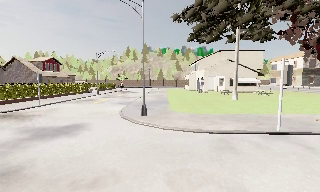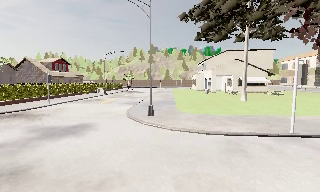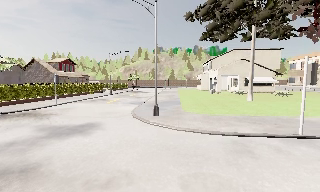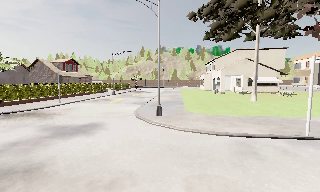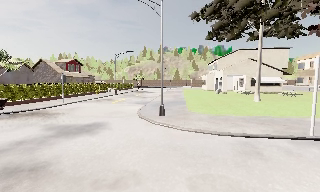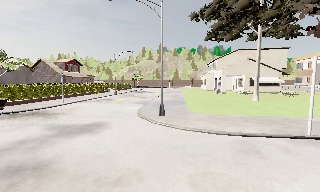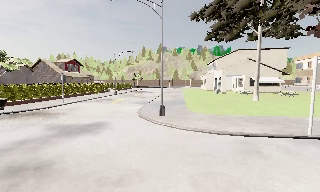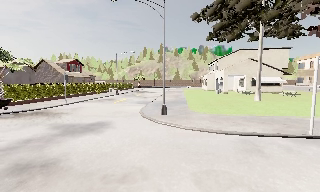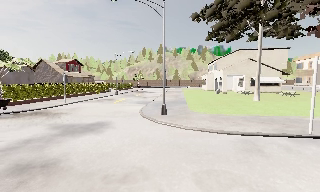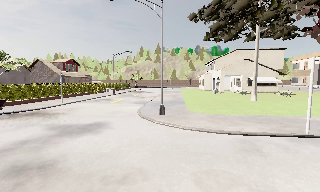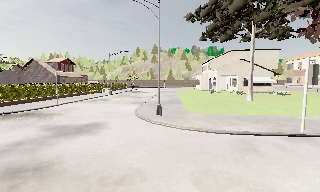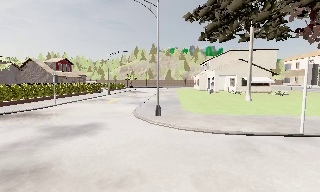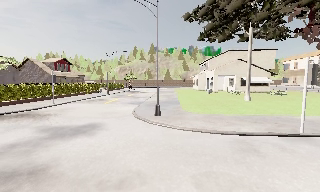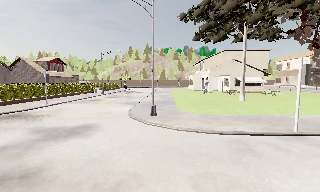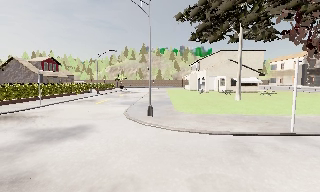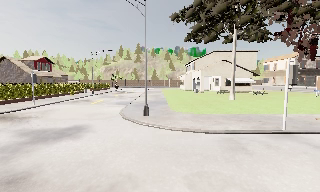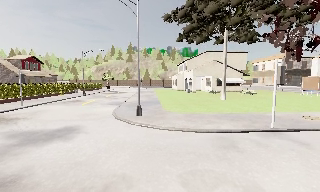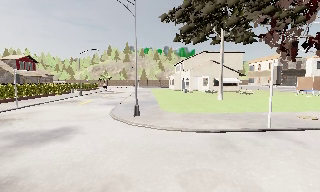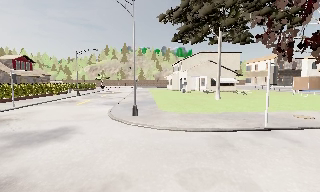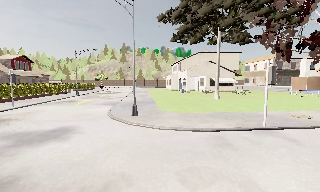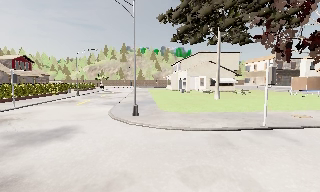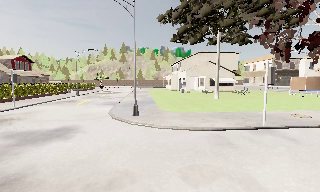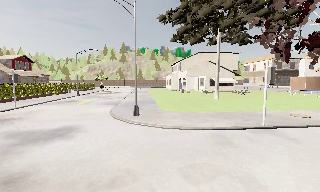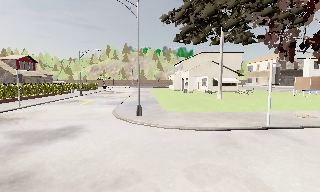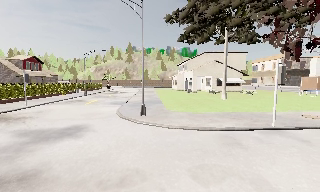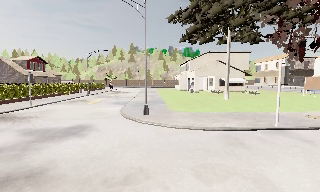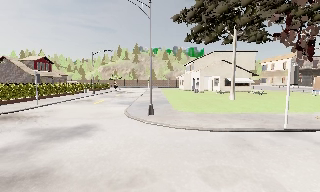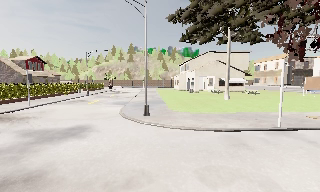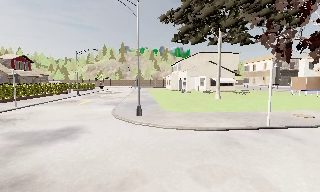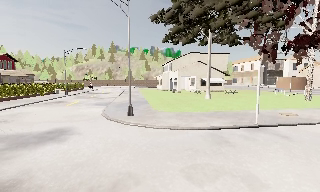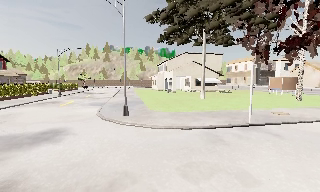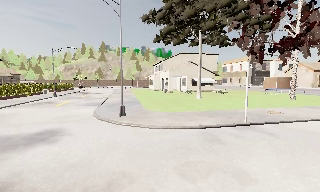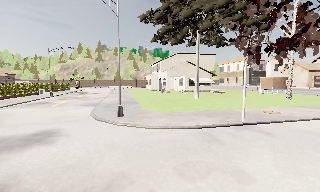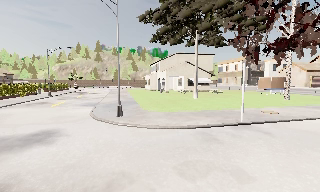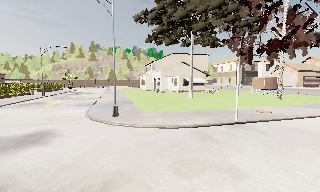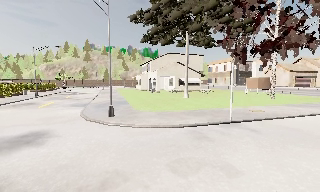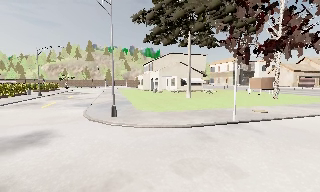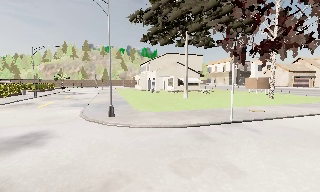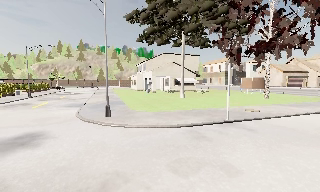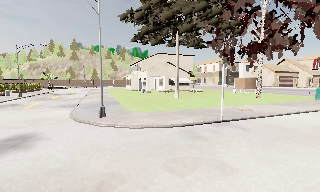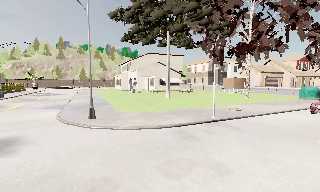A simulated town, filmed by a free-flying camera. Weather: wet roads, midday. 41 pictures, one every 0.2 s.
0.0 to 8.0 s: The camera swings to its right by about 25 degrees, and the scene slides to the left. It travels to its left, about 1.5 m.
The film runs backward here.
